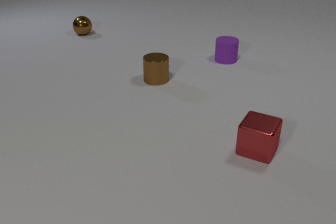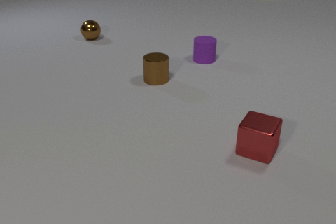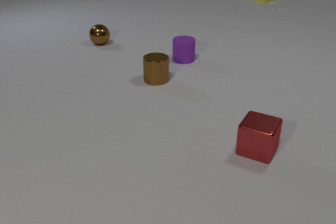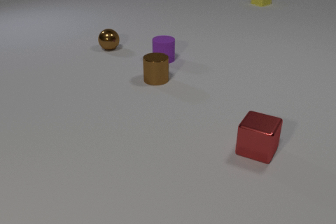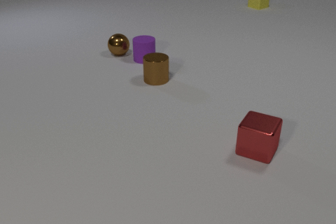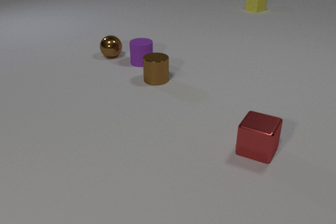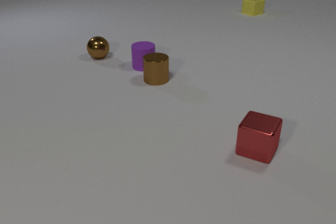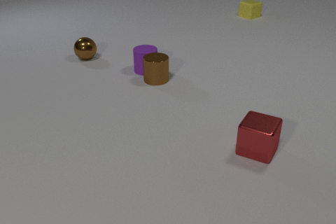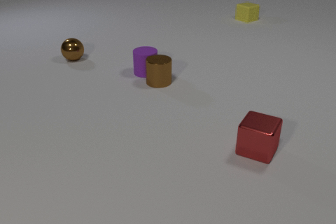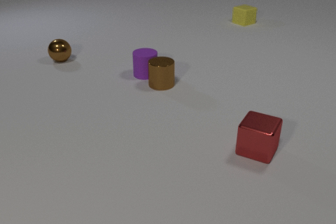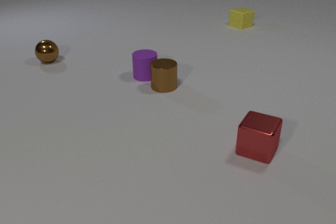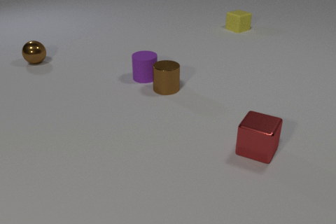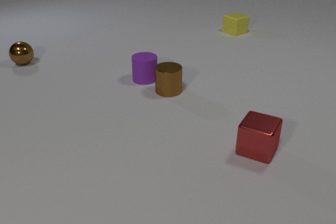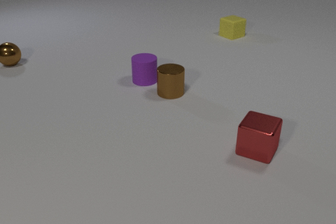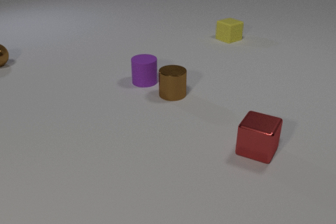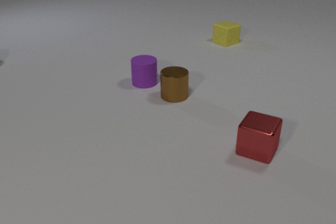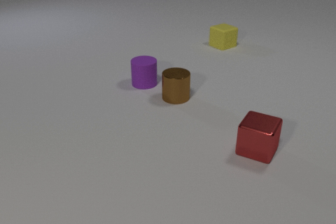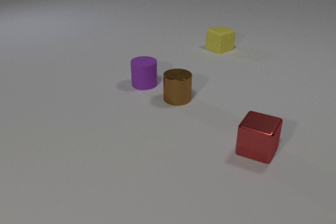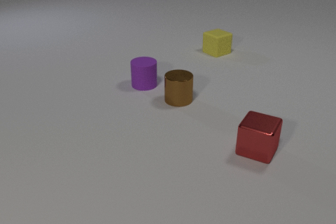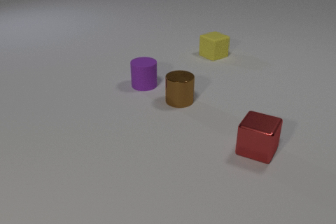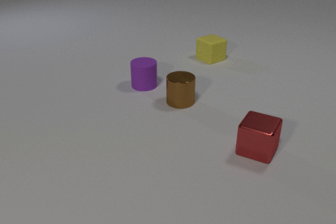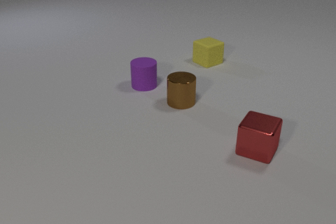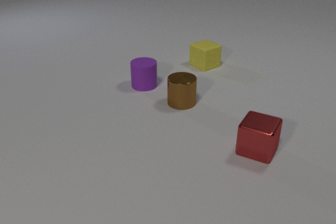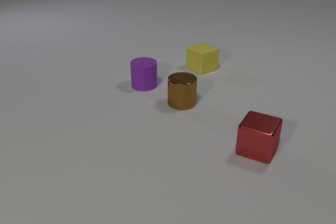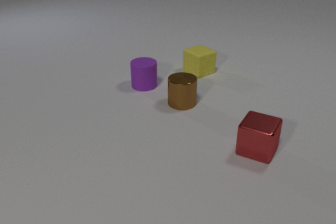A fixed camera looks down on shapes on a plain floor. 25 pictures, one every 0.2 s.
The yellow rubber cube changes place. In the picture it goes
toward the camera.
0.0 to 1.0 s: The brown metal sphere rolls toward the camera. The purple rubber cylinder slides to the left. The yellow rubber cube slides toward the camera. The brown metal sphere and the purple rubber cylinder collide.
1.0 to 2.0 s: The brown metal sphere rolls to the left. The purple rubber cylinder slides toward the camera. The brown metal cylinder slides toward the camera and to the right. The yellow rubber cube slides toward the camera. The purple rubber cylinder and the brown metal cylinder collide.
2.0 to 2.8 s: The brown metal sphere rolls to the left. The purple rubber cylinder slides toward the camera. The brown metal cylinder slides toward the camera and to the right. The yellow rubber cube slides toward the camera.
2.8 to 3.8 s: The brown metal sphere rolls to the left, leaves at the left edge. The purple rubber cylinder slides toward the camera. The brown metal cylinder slides toward the camera and to the right. The yellow rubber cube slides toward the camera.
3.8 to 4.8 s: The yellow rubber cube slides toward the camera.
How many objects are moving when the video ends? 1.
Are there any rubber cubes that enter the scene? yes.
What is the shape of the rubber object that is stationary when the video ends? cylinder.
